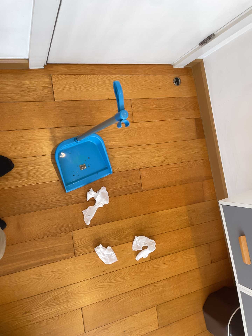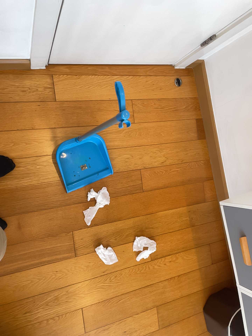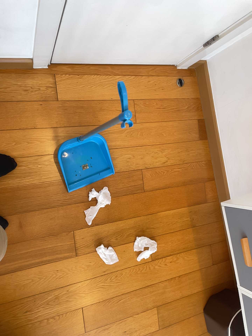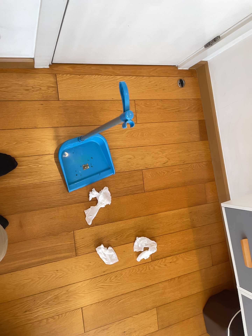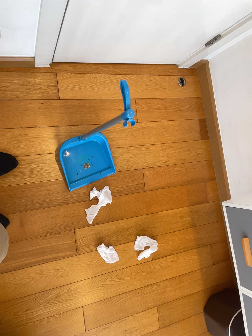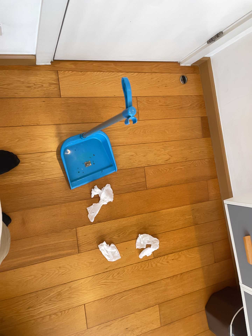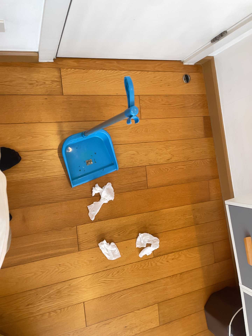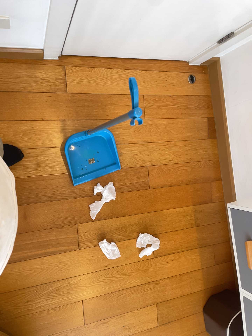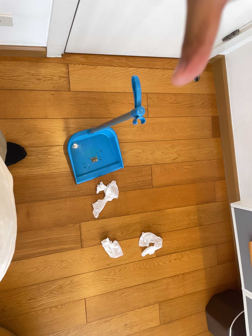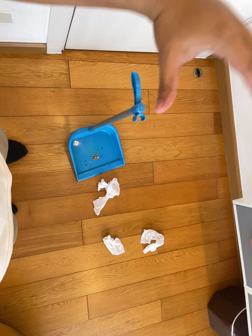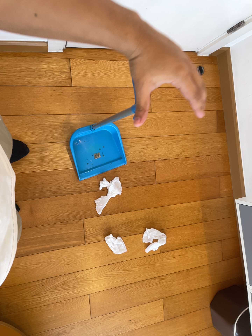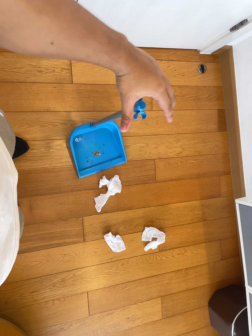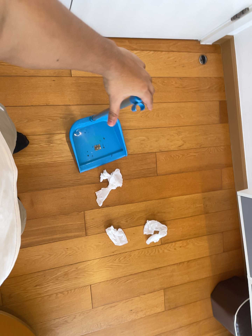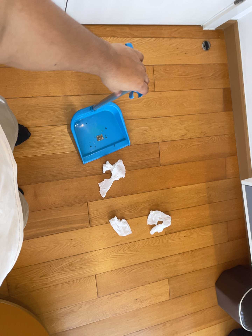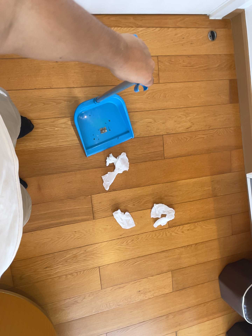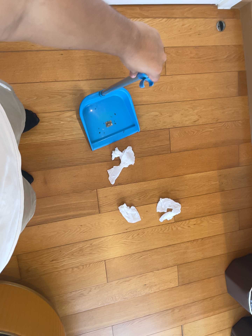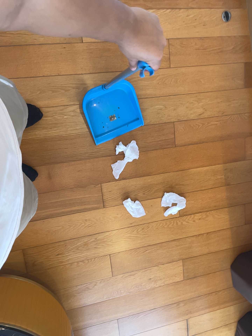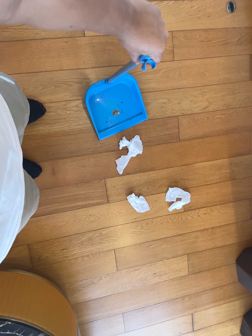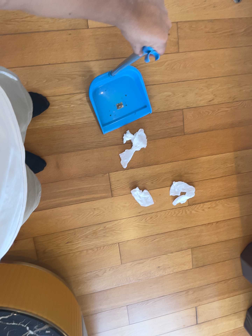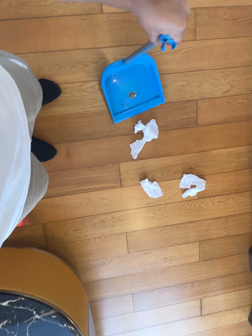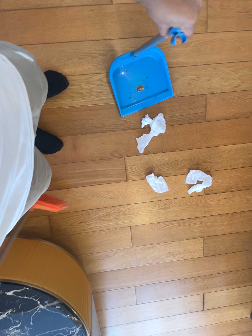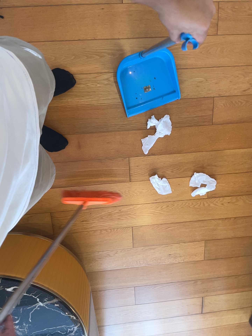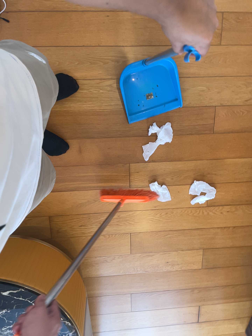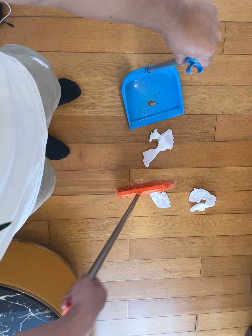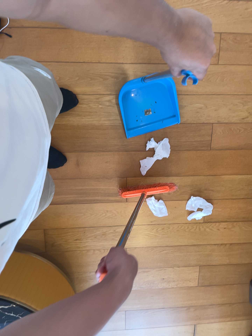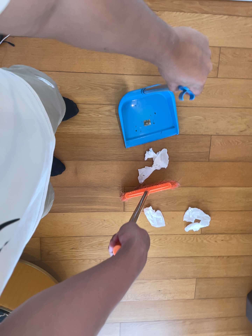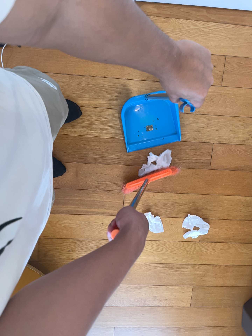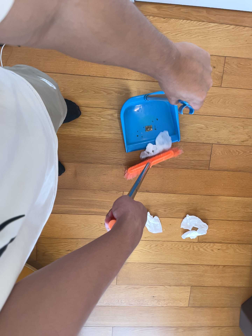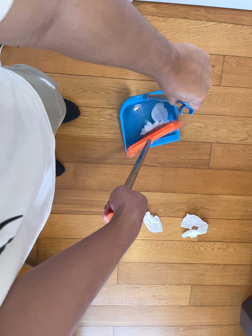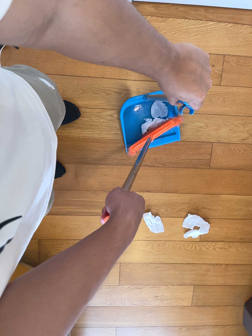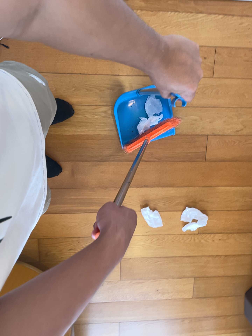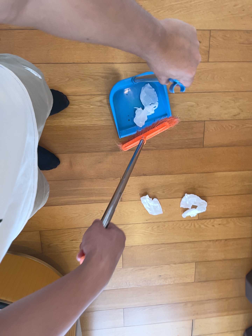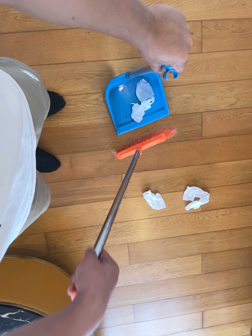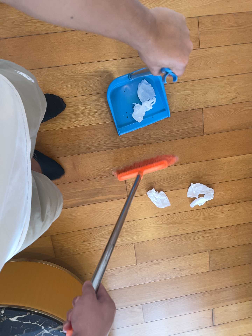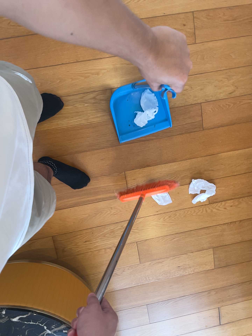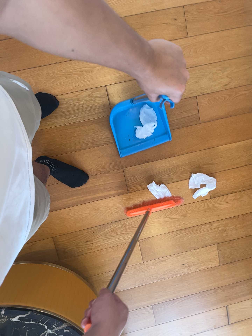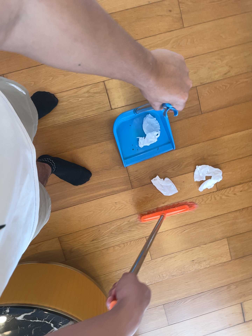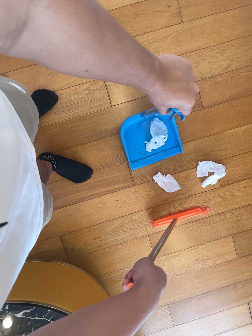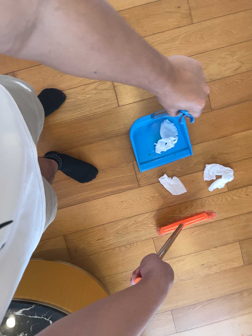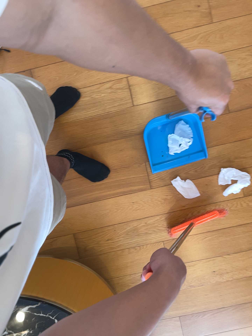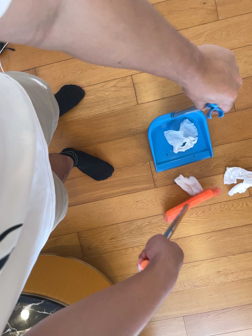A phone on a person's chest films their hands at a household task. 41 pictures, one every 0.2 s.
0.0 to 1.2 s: The camera keeps its place and its aim.
1.2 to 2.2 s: The camera shifts only a little, or ends up much as it began.
2.2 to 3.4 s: The camera's aim tips toward the bottom of its view by about 10 degrees, and the scene shifts upward.
3.4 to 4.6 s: The camera rolls about its line of sight by about 10 degrees, and the scene rotates clockwise.
4.6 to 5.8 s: The camera shifts only a little, or ends up much as it began.
5.8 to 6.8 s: The camera travels toward the bottom of its view, about 7 cm, so close, fixed things drift upward. It rolls about its line of sight by about 15 degrees, and the scene rotates counterclockwise.
6.8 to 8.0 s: The camera pans to its left by about 10 degrees. It travels toward the bottom of its view, to its right and forward, about 20 cm, so close, fixed things drift upward.
The film runs forward here.
